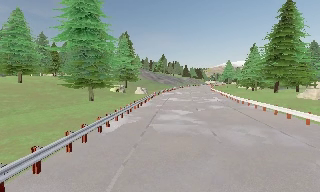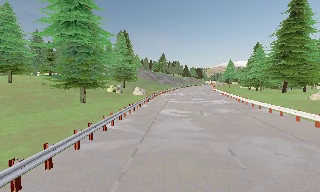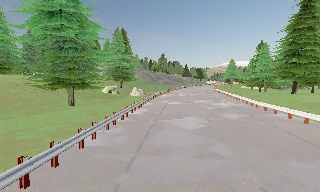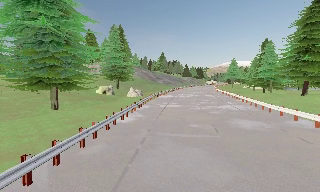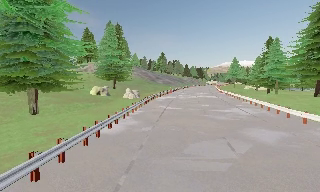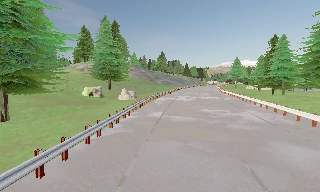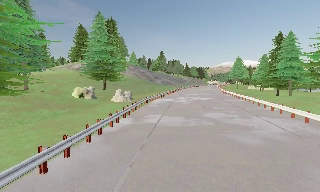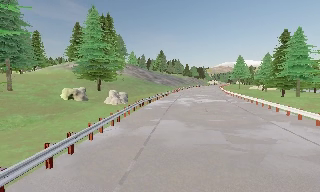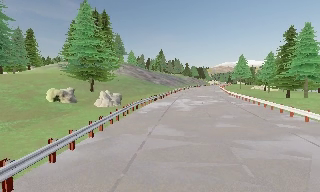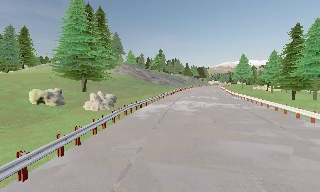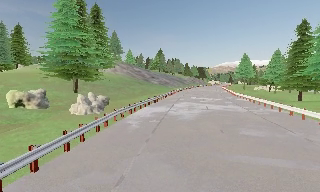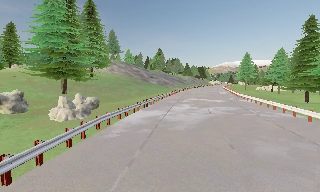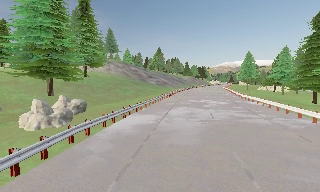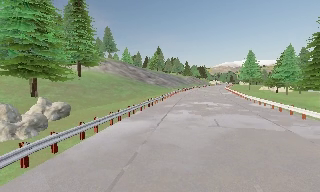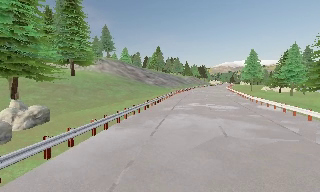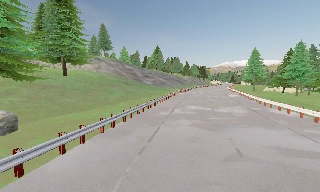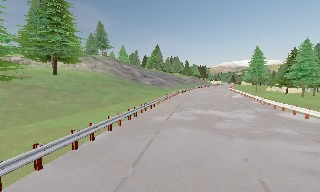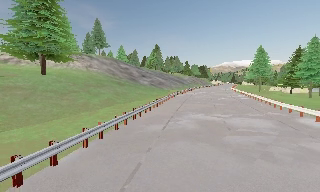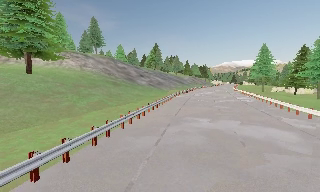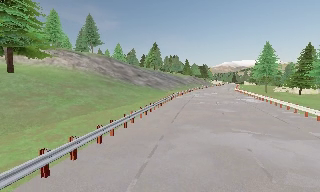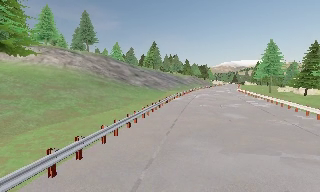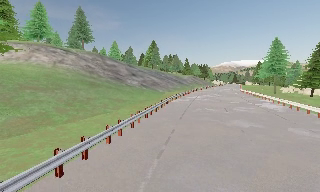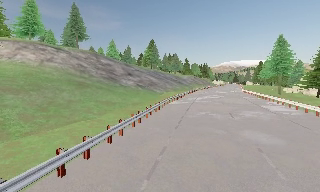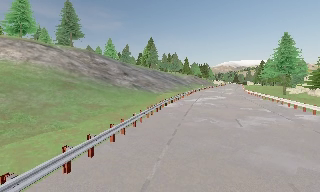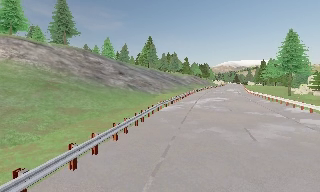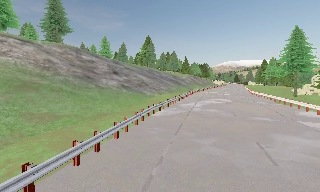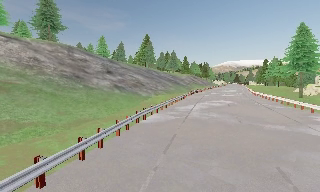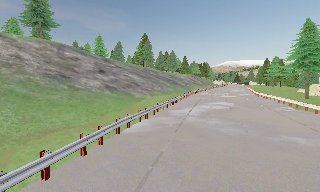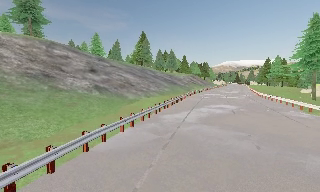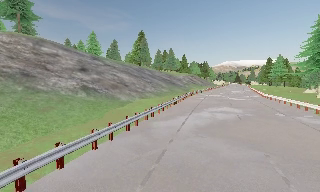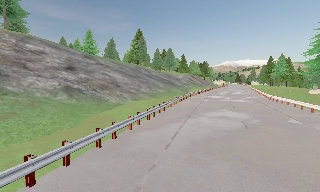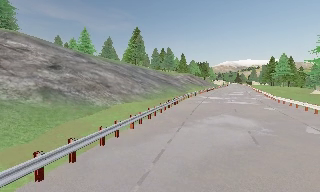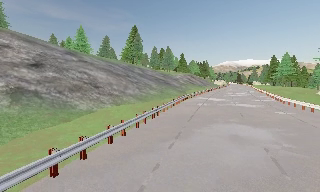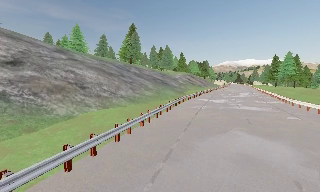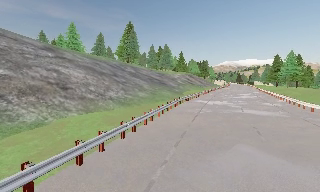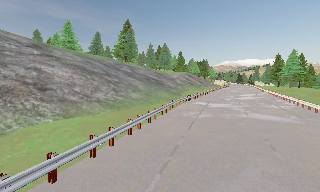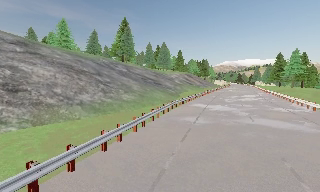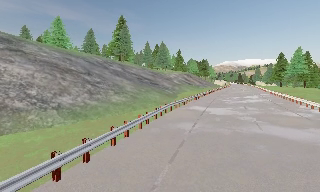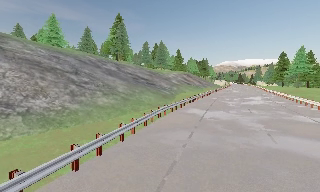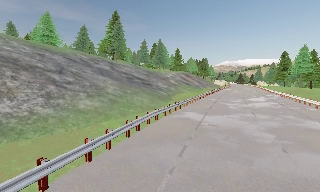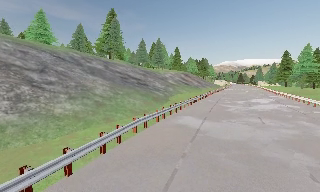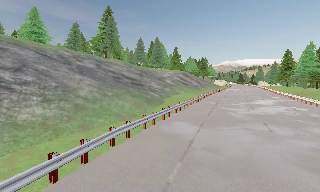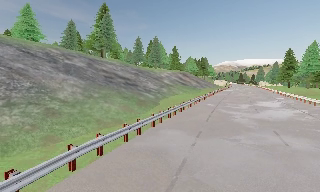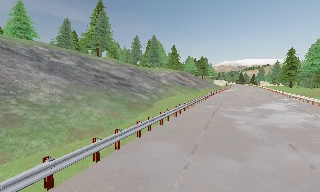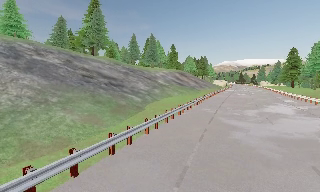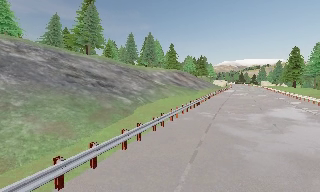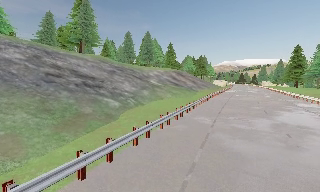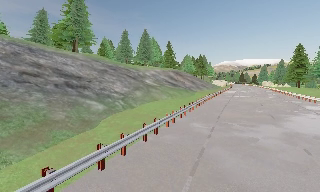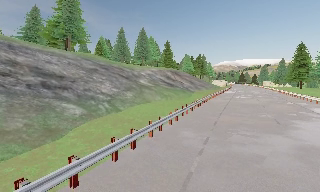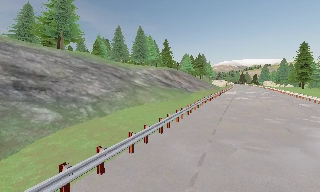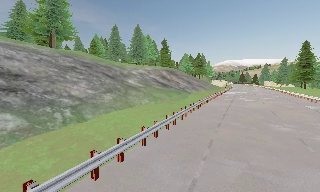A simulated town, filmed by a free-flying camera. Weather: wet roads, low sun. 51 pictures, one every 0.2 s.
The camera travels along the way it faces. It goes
forward.
0.0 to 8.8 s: The camera travels forward, about 90 m, so what stands in front looms larger.
8.8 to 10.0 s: The camera travels forward and to its right, about 11 m, so what stands in front looms larger.
The film runs forward here.
